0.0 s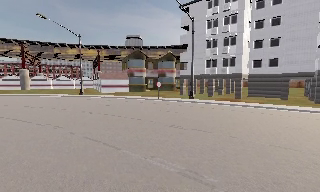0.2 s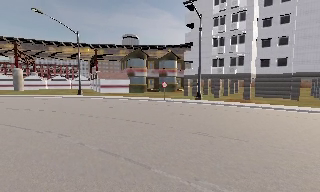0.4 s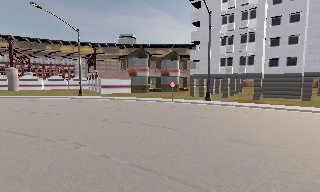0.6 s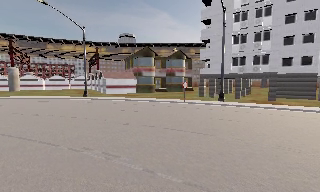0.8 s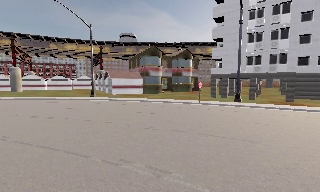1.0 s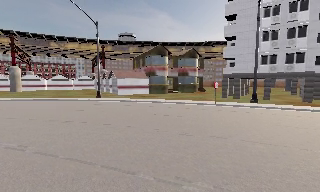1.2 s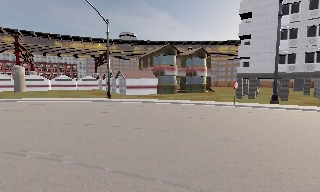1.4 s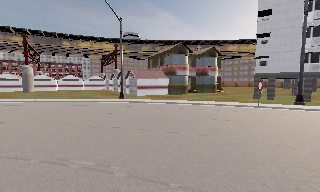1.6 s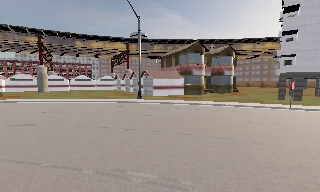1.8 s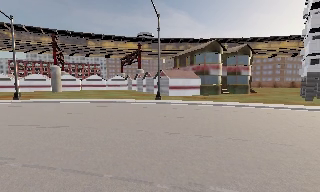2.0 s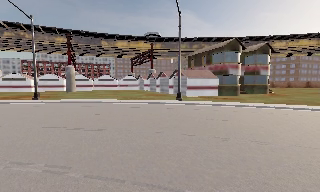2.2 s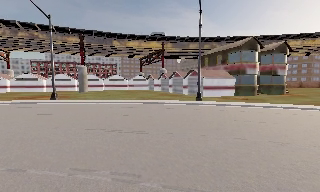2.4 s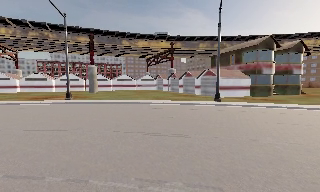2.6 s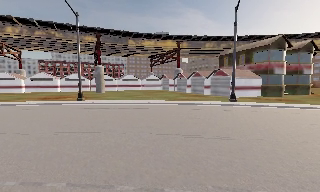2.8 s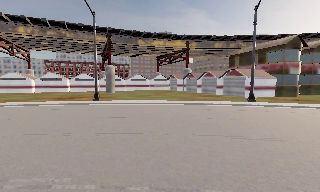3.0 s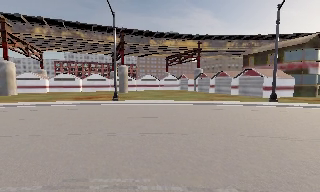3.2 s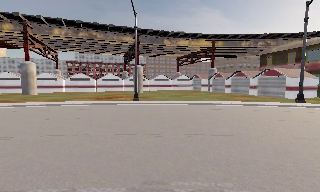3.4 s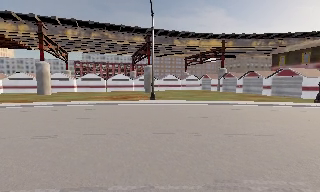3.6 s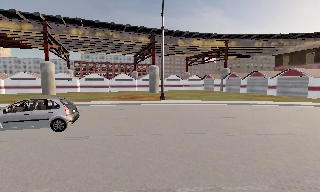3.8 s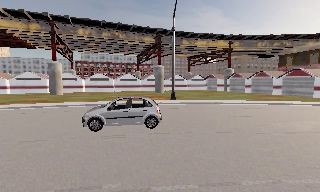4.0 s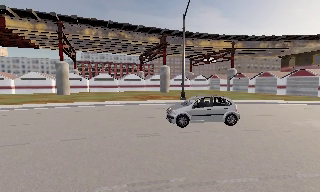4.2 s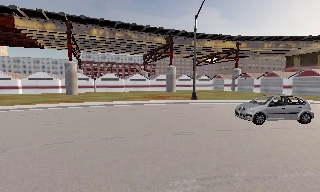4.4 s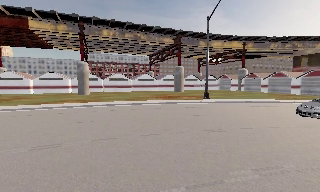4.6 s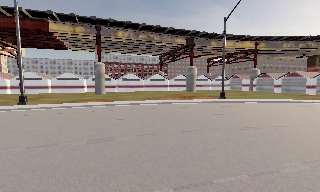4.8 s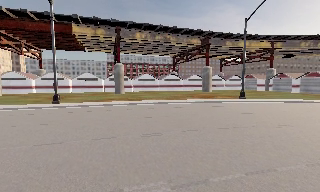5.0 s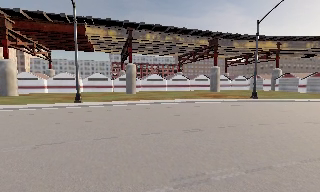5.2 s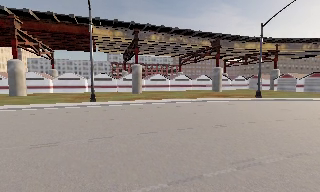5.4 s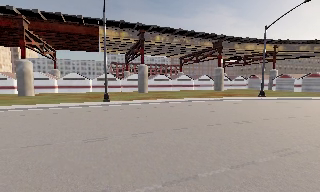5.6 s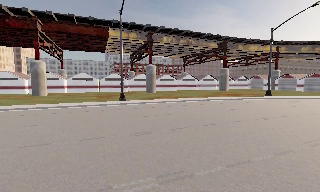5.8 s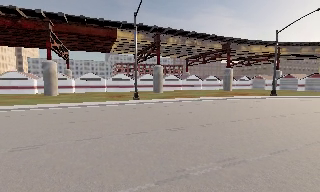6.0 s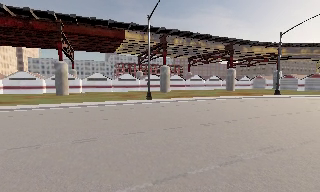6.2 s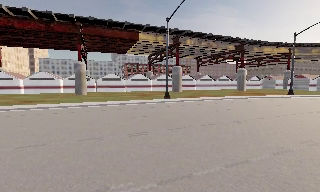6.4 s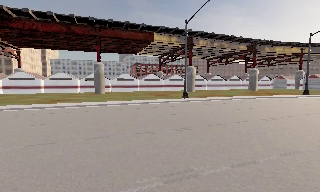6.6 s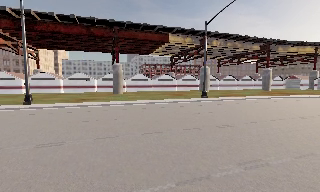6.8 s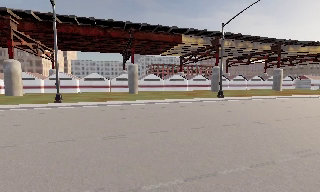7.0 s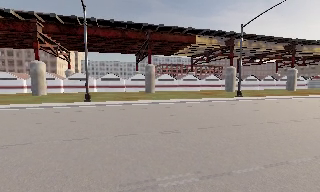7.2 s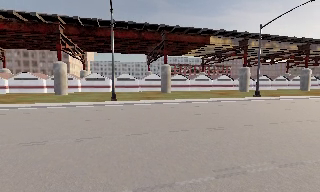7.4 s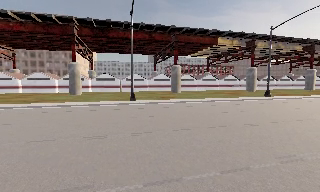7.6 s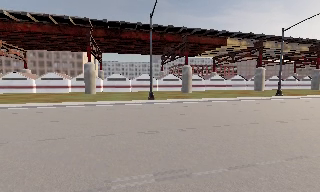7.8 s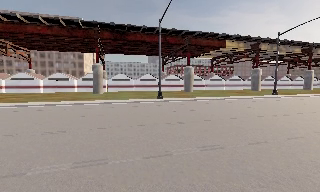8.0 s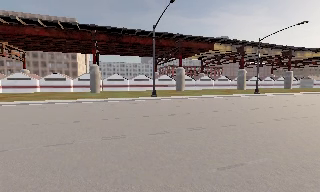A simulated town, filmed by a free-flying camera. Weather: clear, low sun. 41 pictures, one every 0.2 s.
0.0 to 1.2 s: The camera travels to its left and forward, about 11 m, so close, fixed things drift to the right.
1.2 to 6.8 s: The camera swings to its left by about 15 degrees, and the scene slides to the right. It travels to its left, about 50 m, so close, fixed things drift to the right.
6.8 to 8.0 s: The camera travels to its left and backward, about 13 m, so close, fixed things drift to the right.
The film runs backward here.
